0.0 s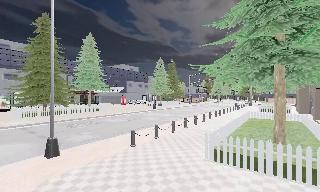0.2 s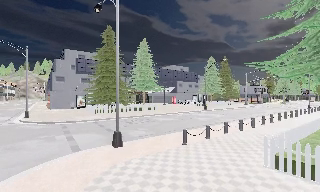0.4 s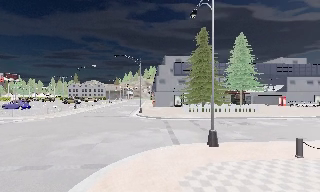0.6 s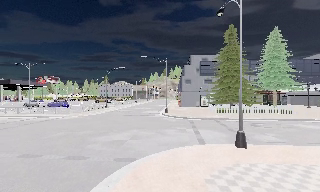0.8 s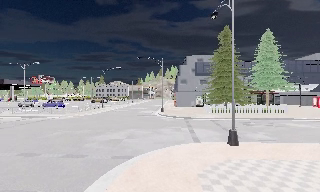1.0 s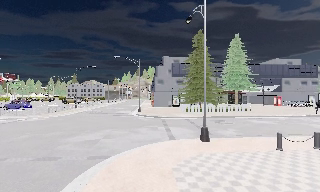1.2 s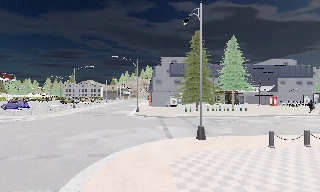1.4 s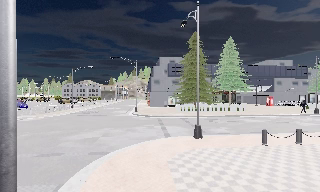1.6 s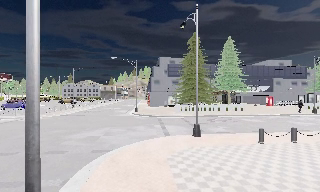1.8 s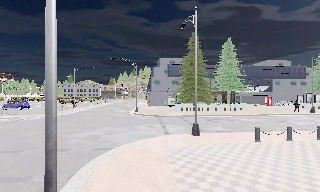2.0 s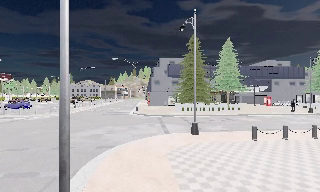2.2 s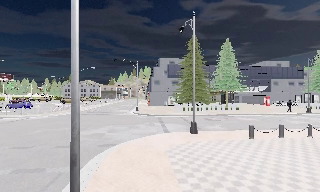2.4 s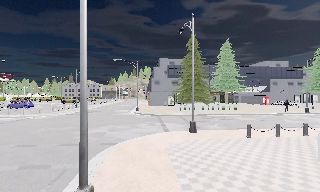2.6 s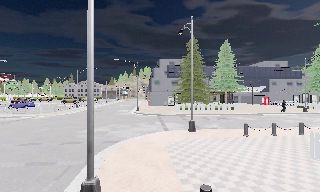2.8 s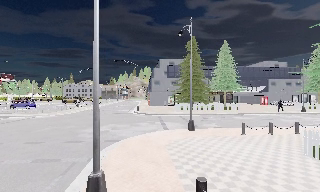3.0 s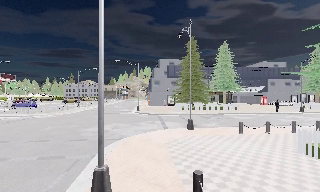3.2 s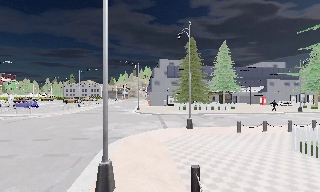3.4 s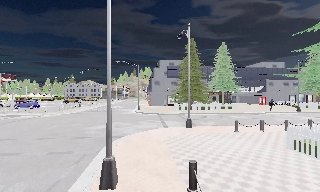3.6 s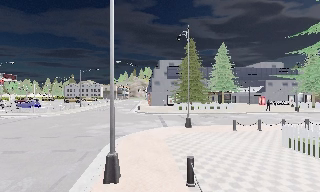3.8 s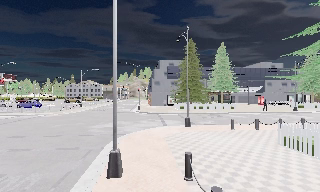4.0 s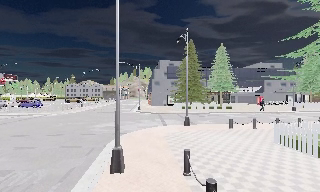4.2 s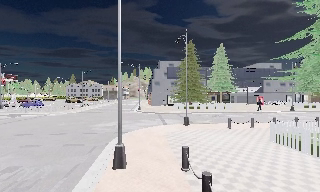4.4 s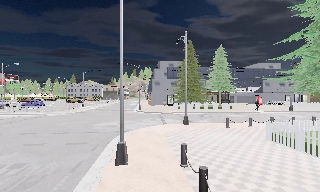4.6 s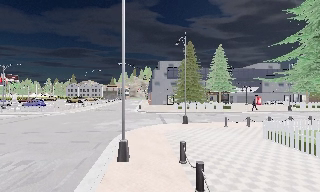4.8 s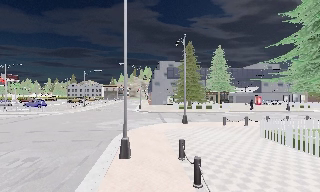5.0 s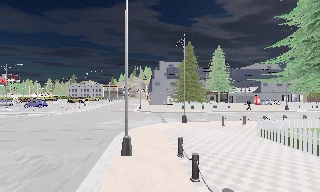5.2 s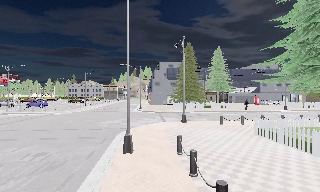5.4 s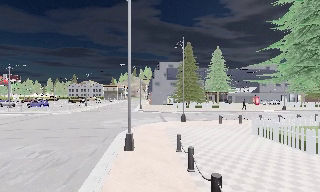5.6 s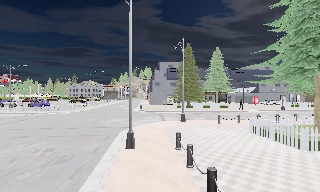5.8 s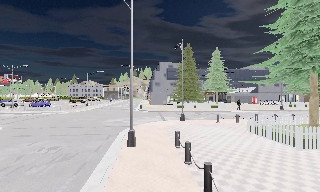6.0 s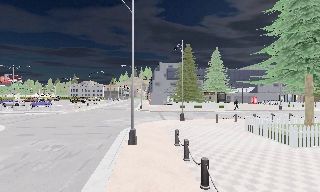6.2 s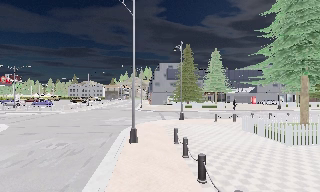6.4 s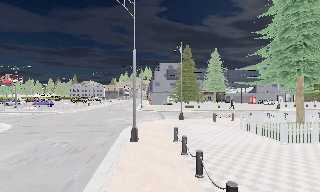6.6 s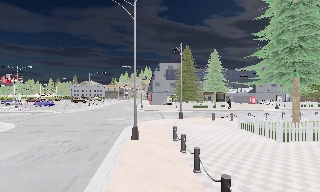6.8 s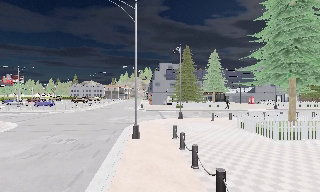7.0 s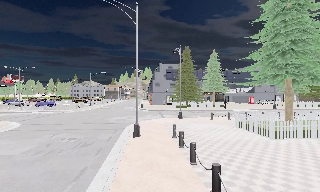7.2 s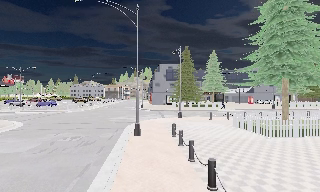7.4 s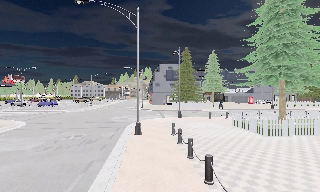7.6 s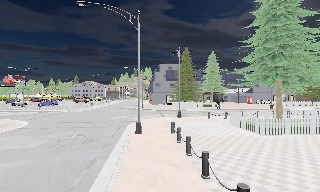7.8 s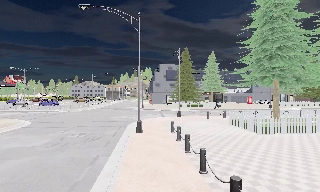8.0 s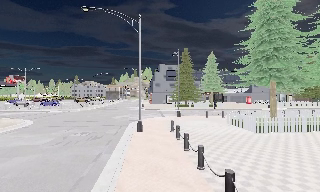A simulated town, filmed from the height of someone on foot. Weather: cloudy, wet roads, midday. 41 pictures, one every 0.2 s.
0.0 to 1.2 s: The camera swings to its left by about 50 degrees, and the scene slides to the right. It travels backward, about 1.5 m.
1.2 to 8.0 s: The camera travels backward, about 9 m, so what stands in front gets smaller.
The film runs backward here.
